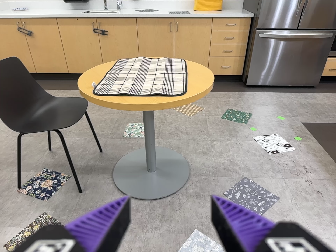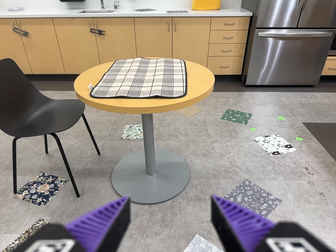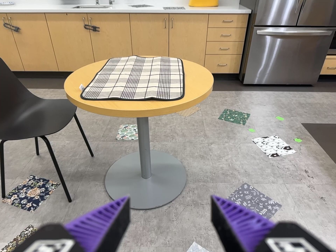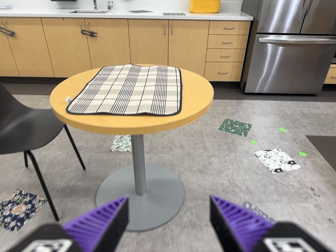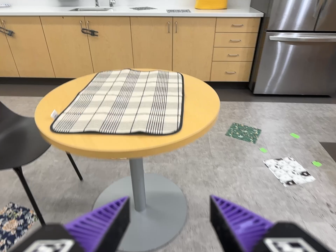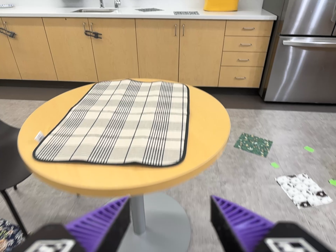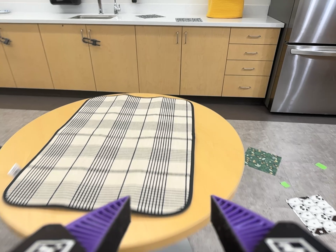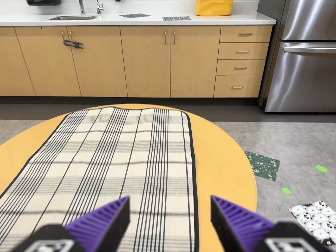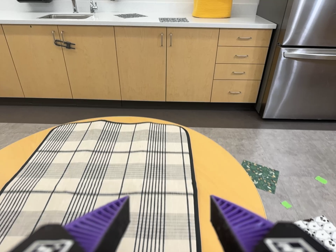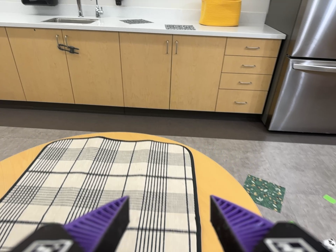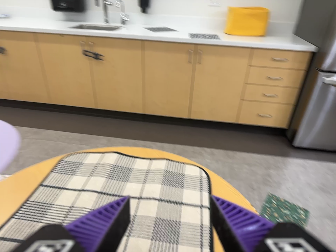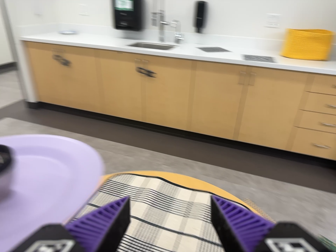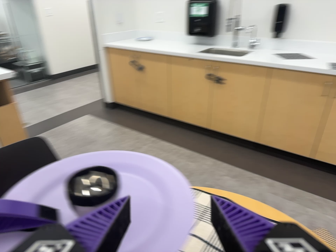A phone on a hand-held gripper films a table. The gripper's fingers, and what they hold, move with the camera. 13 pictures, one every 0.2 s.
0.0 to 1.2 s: The camera travels forward and toward the top of its view, about 70 cm, so what stands in front looms larger.
1.2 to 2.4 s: The scene slides to the right, as the camera pans about 25 degrees to its left. It travels forward and toward the top of its view, about 50 cm, so what stands in front looms larger. It rolls about its line of sight by about 15 degrees, and the scene rotates clockwise.
The film runs forward here.
